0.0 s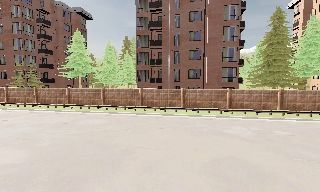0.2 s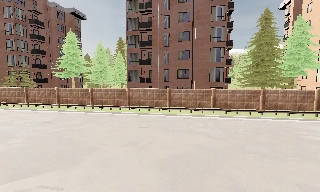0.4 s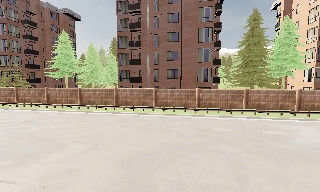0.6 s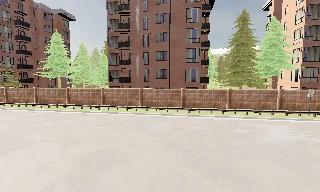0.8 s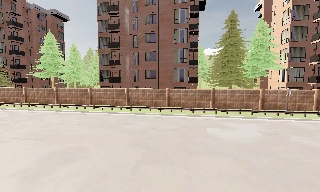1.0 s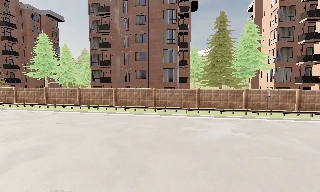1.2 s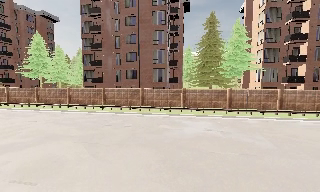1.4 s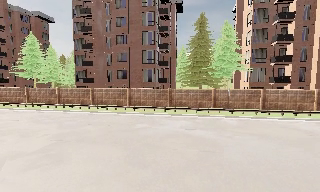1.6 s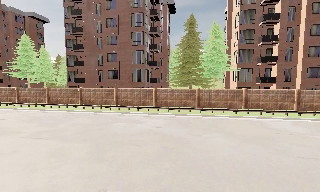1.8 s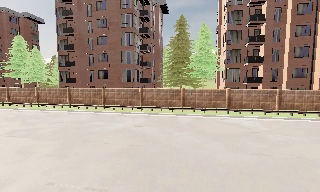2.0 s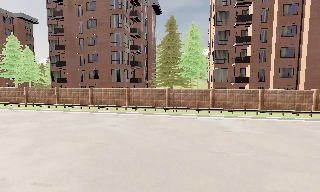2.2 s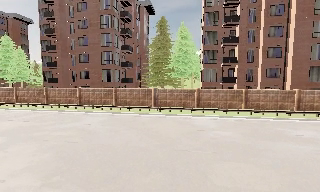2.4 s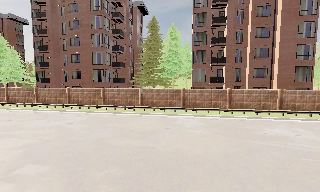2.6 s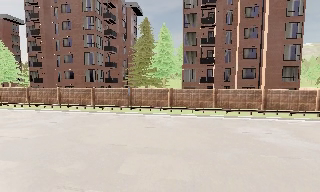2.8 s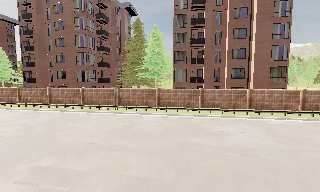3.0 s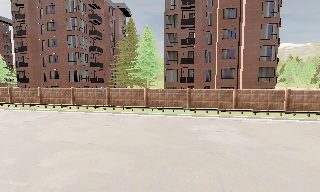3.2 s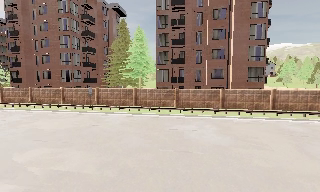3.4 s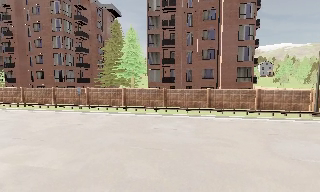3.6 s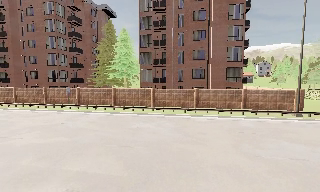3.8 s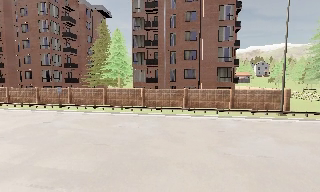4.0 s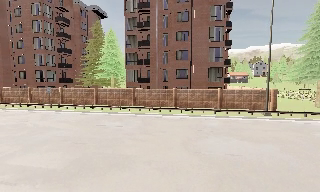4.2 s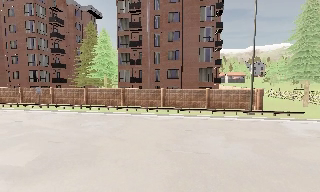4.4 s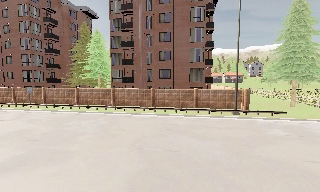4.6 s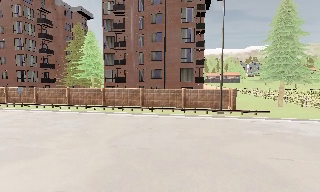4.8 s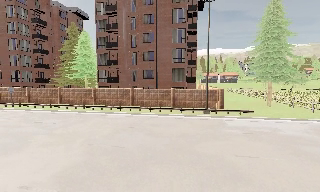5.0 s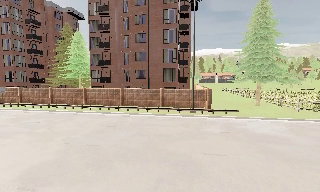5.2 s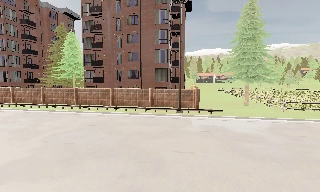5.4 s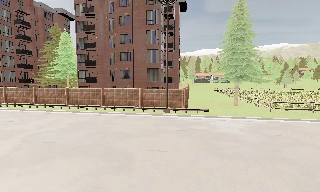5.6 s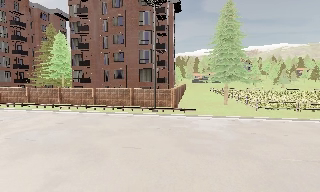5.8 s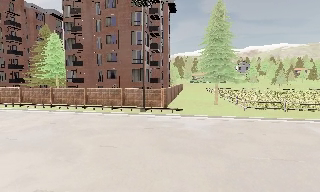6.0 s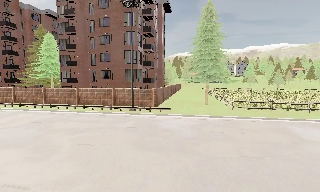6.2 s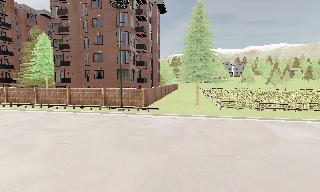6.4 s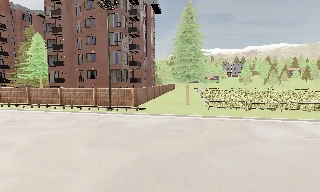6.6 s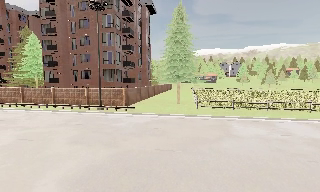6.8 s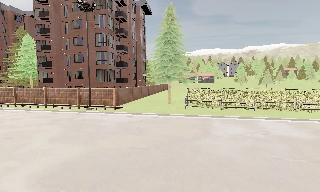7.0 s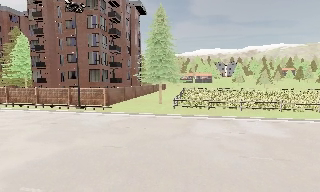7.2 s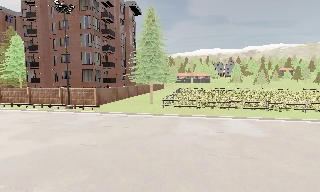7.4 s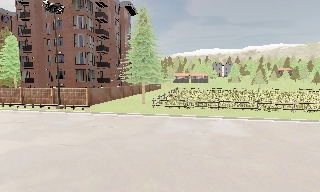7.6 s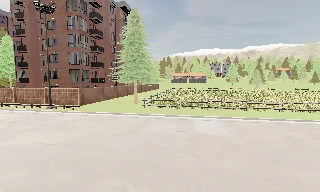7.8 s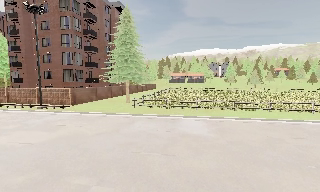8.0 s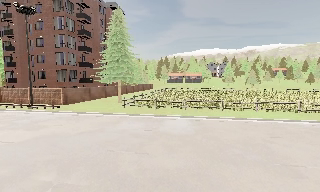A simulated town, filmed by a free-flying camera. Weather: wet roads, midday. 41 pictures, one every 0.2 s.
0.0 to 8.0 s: The camera travels to its right, about 60 m, so close, fixed things drift to the left.
The film runs backward here.
